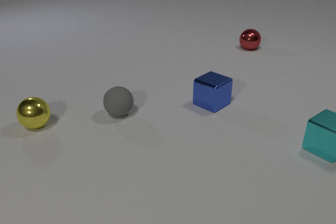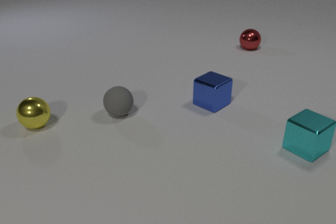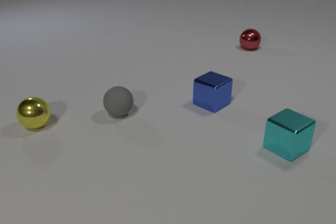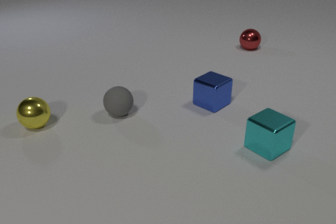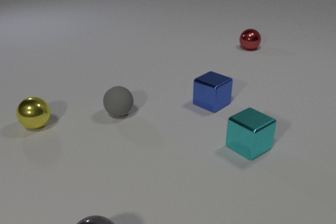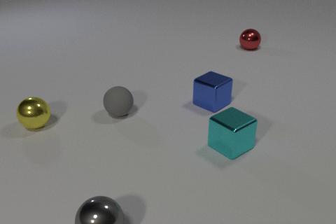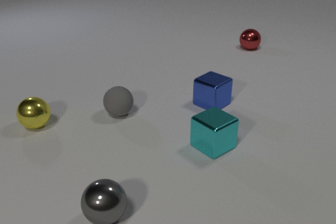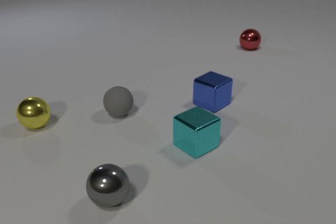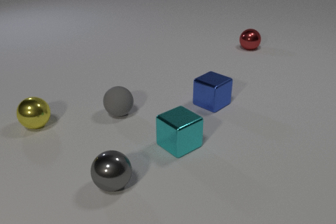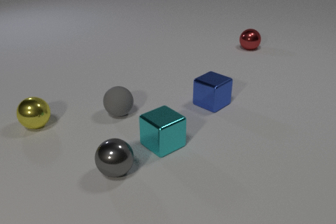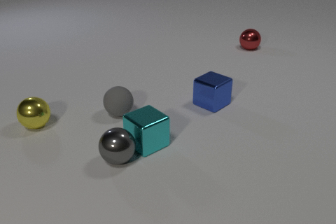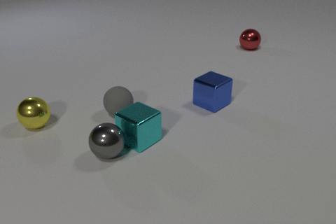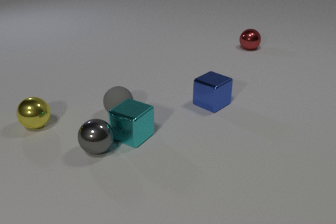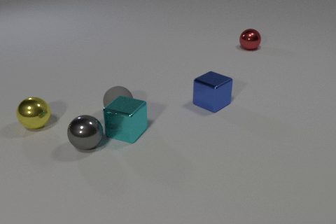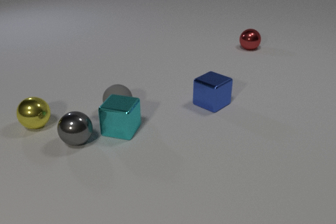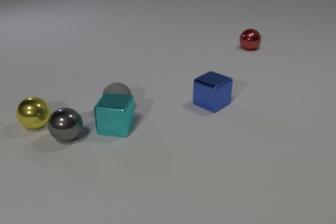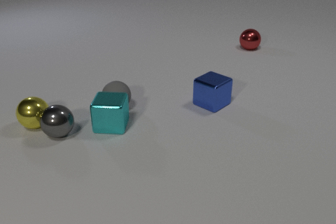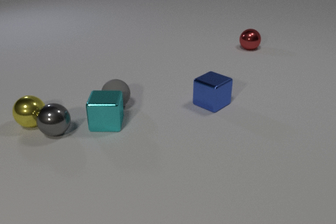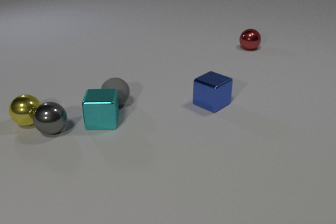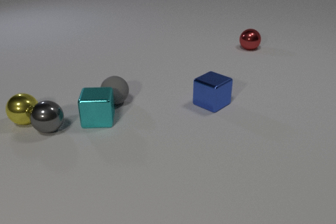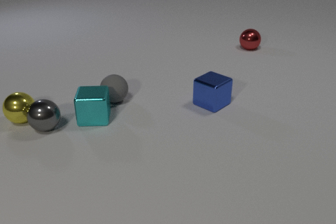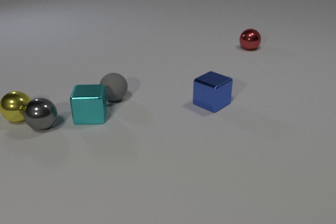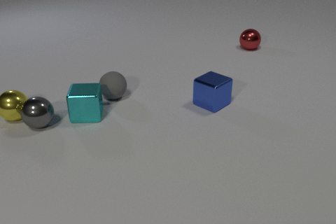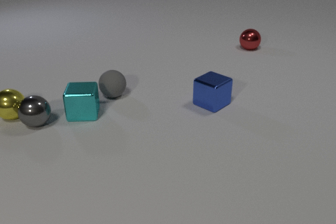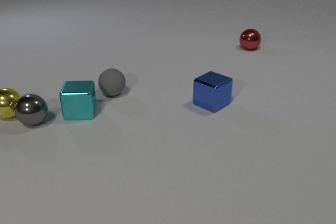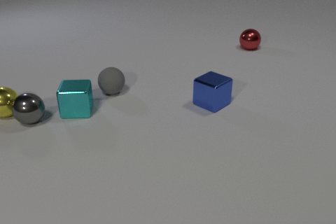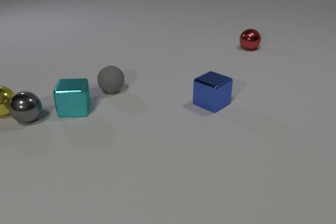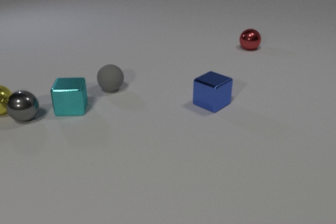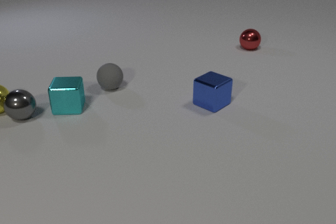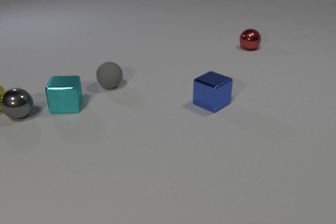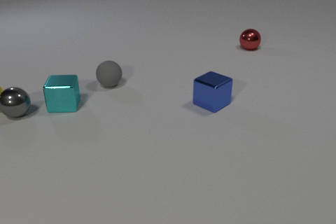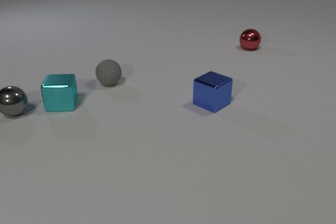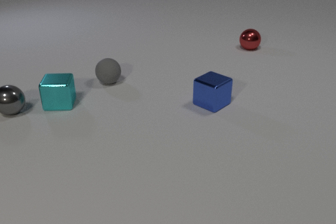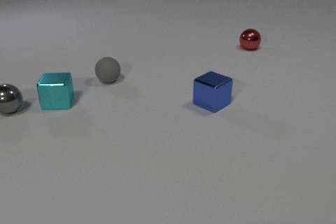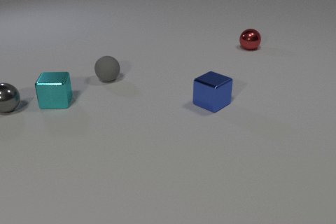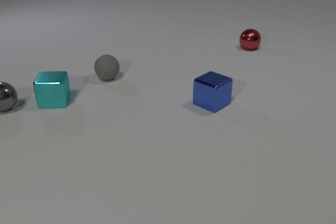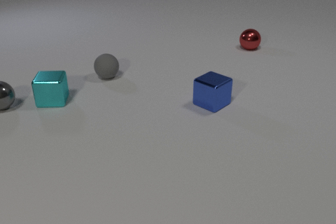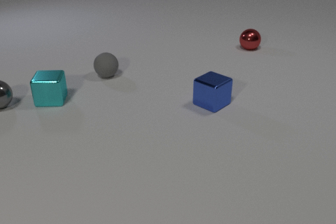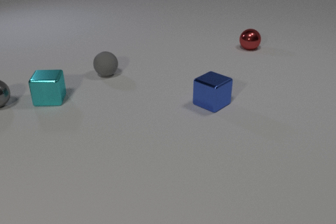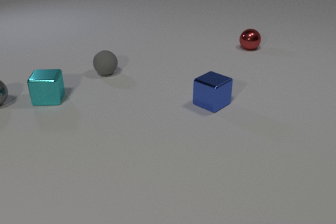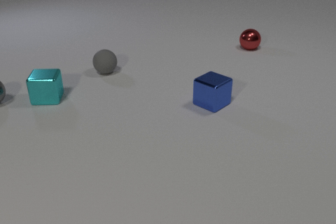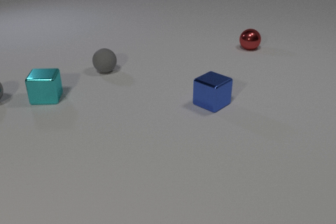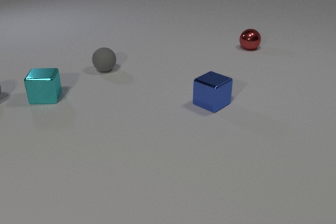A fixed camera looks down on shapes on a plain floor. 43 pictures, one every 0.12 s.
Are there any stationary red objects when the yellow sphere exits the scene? yes.
What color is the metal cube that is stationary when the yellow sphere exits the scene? blue.
What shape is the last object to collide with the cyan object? sphere.
0.00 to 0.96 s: The gray metal sphere comes in at the bottom edge, rolls away from the camera. The cyan metal cube slides to the left.
0.96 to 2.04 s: The gray metal sphere rolls away from the camera and to the left. The cyan metal cube slides to the left and away from the camera, spins counterclockwise seen from above by about 45 degrees, its near face sliding to the right. The gray rubber sphere rolls away from the camera. The gray metal sphere and the cyan metal cube collide. The cyan metal cube and the gray rubber sphere collide. The gray metal sphere and the yellow metal sphere collide.
2.04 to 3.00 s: The gray metal sphere rolls away from the camera and to the left. The cyan metal cube slides away from the camera and to the left. The yellow metal sphere rolls away from the camera and to the left. The gray rubber sphere rolls away from the camera.
3.00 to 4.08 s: The gray metal sphere rolls away from the camera and to the left. The cyan metal cube slides away from the camera and to the left. The yellow metal sphere rolls away from the camera and to the left, leaves at the left edge. The gray rubber sphere rolls away from the camera.
4.08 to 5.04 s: The gray metal sphere rolls away from the camera and to the left. The cyan metal cube slides away from the camera and to the left. The gray rubber sphere rolls away from the camera.
